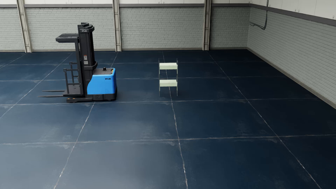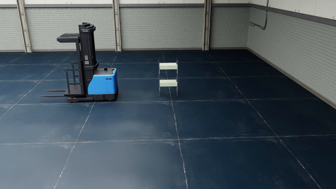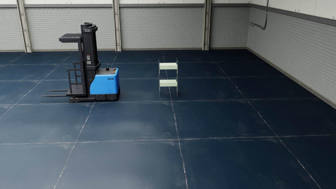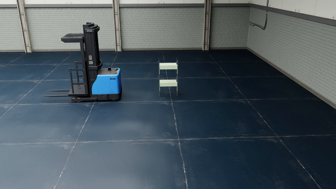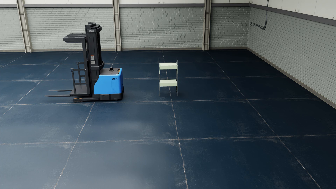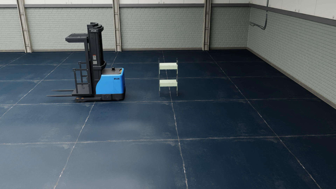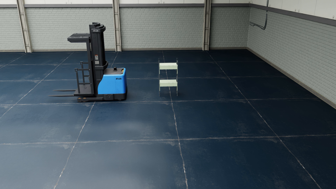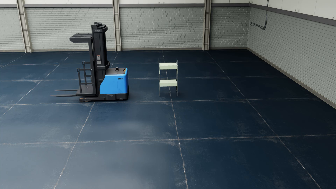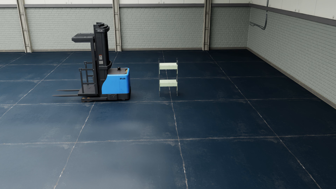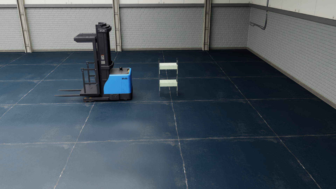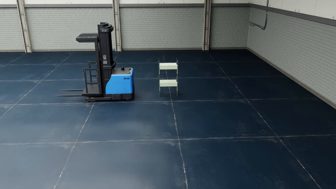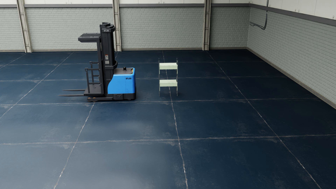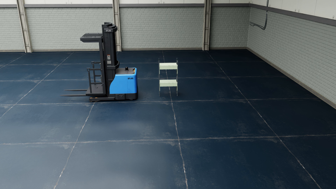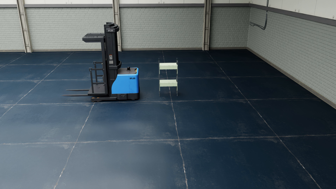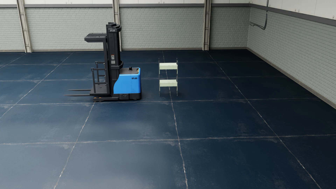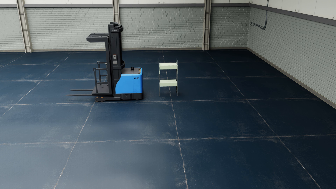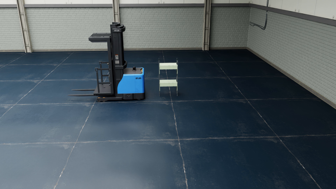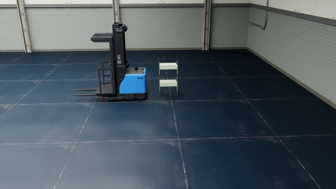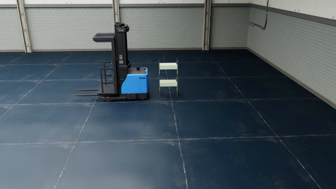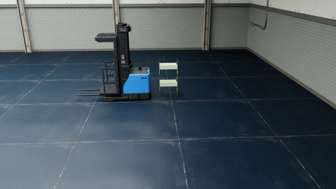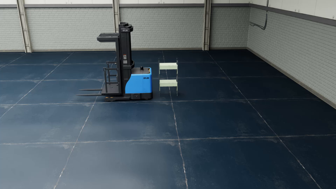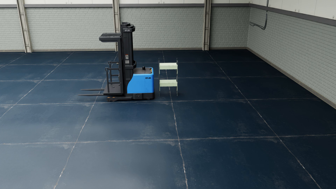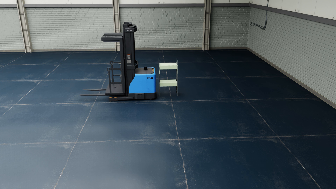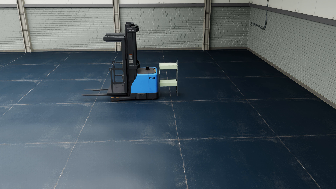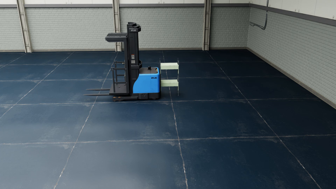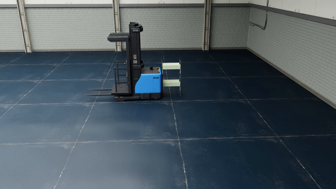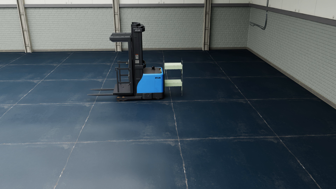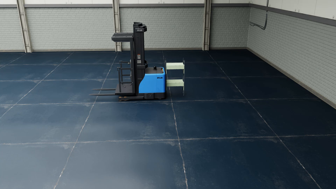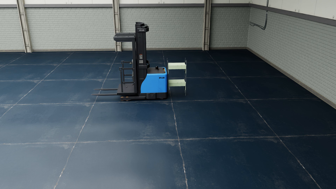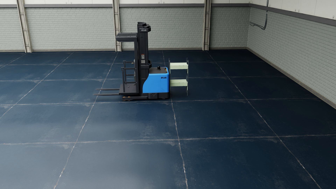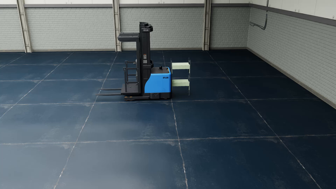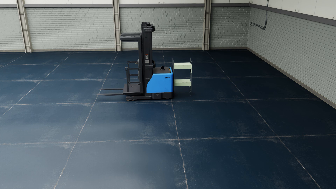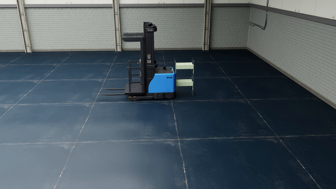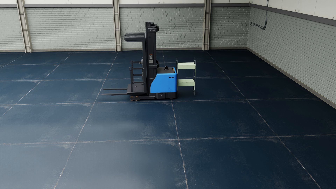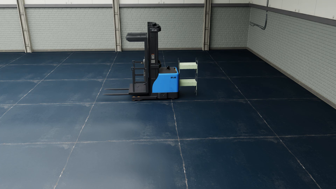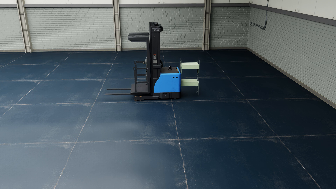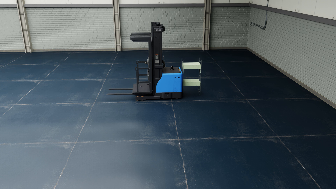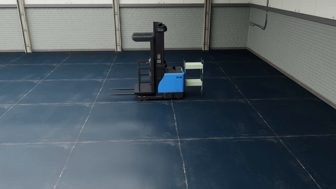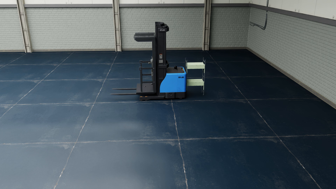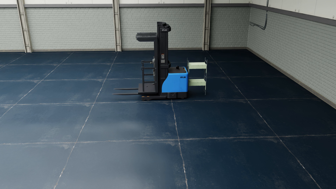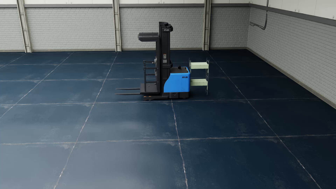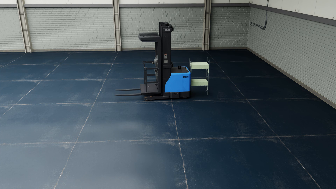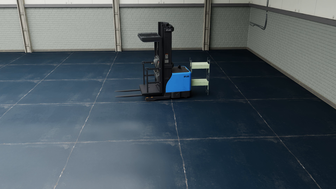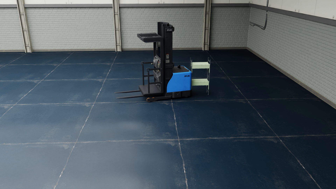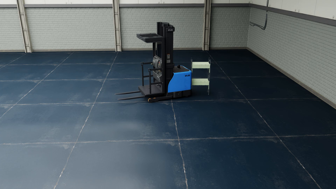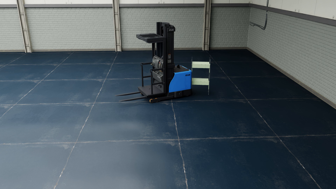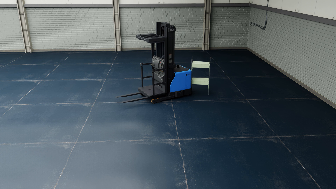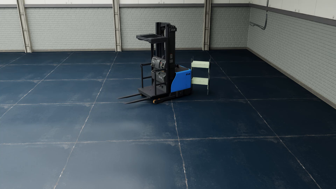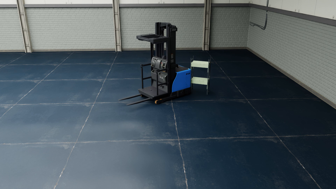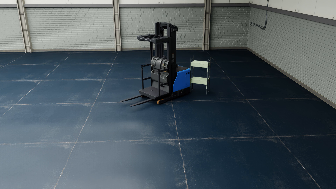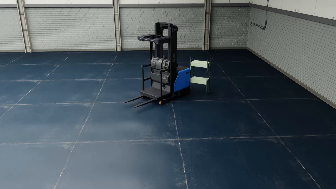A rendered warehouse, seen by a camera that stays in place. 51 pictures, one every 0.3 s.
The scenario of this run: A forklift runs into an object in its way.
